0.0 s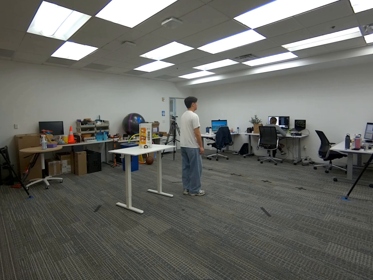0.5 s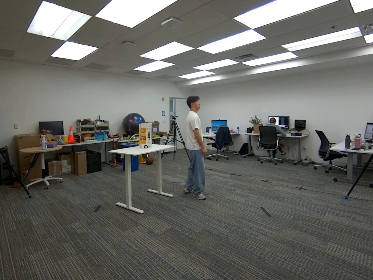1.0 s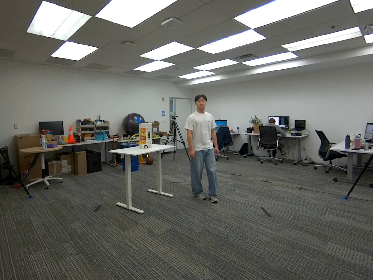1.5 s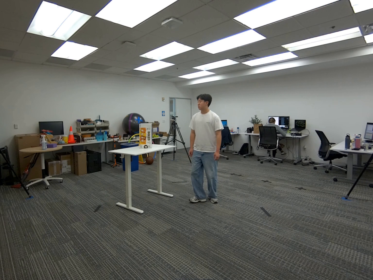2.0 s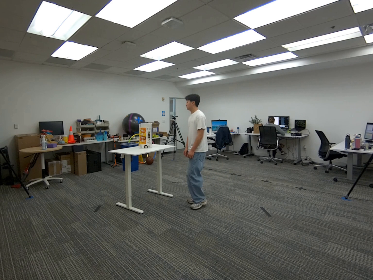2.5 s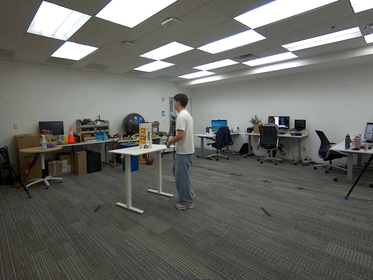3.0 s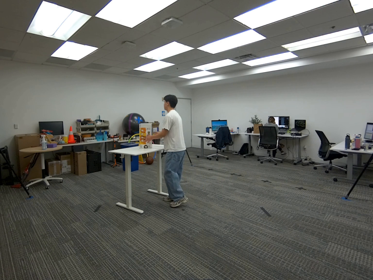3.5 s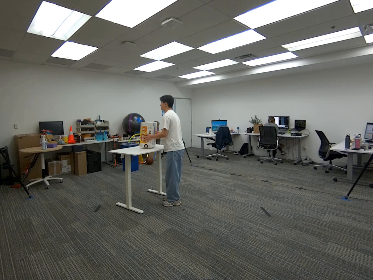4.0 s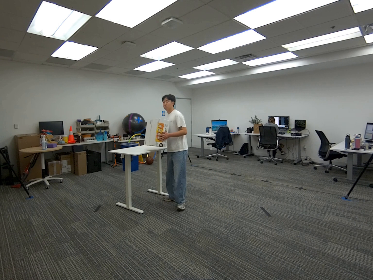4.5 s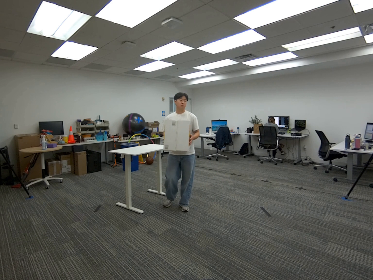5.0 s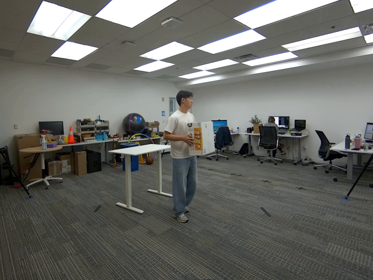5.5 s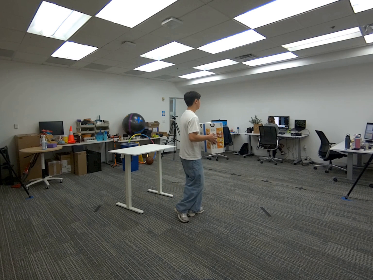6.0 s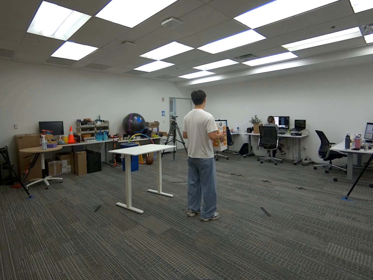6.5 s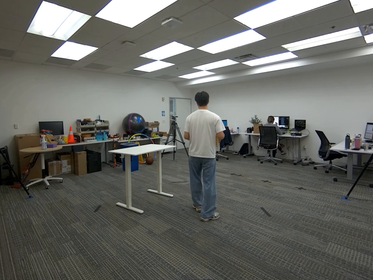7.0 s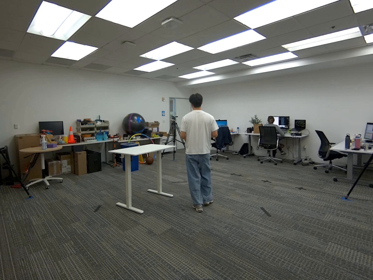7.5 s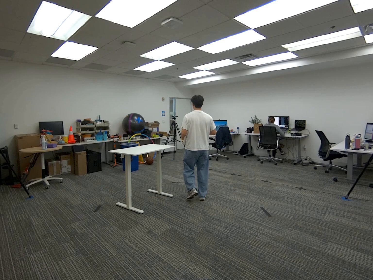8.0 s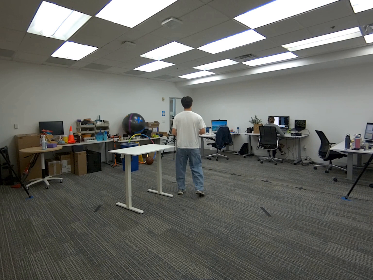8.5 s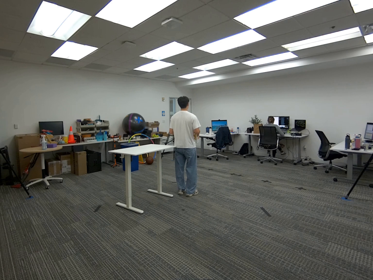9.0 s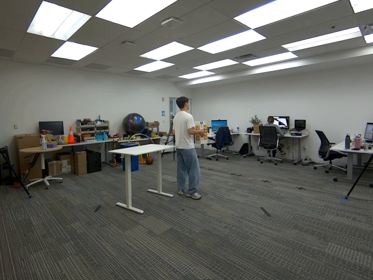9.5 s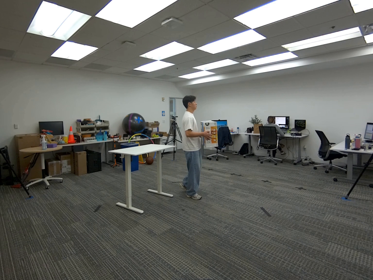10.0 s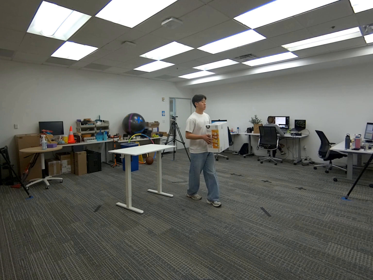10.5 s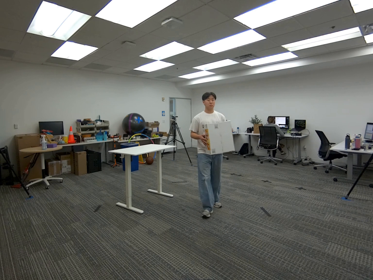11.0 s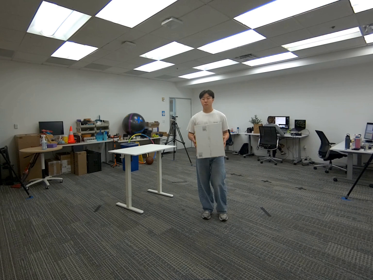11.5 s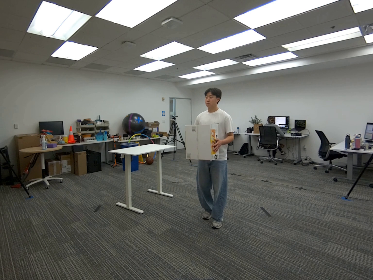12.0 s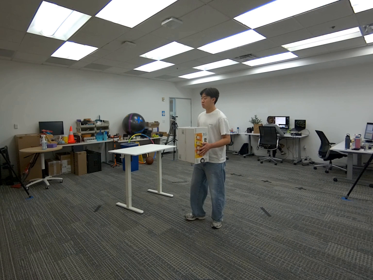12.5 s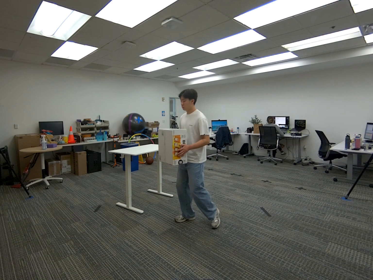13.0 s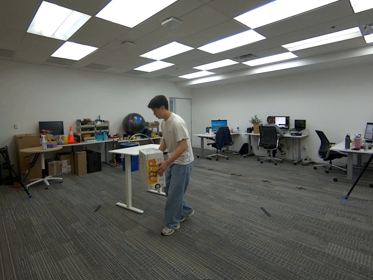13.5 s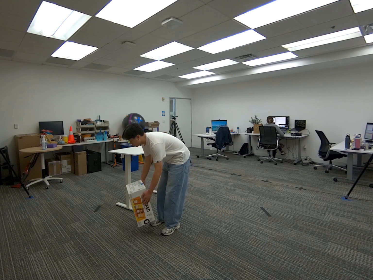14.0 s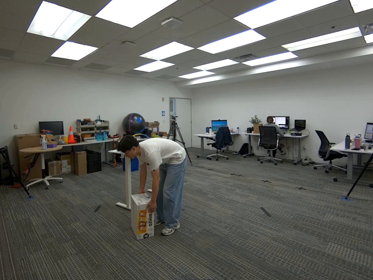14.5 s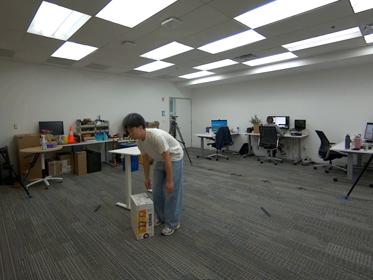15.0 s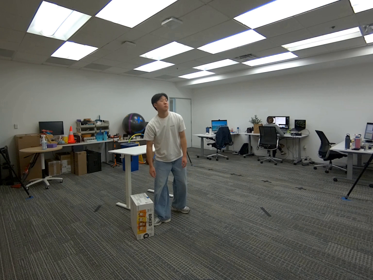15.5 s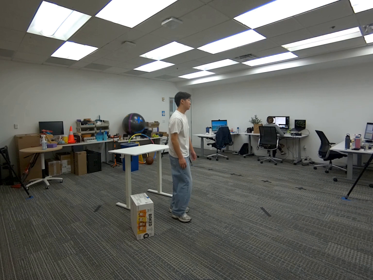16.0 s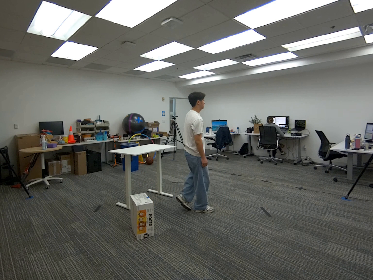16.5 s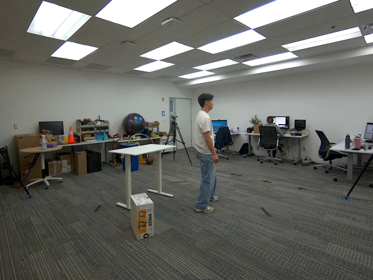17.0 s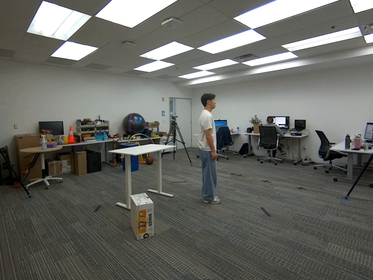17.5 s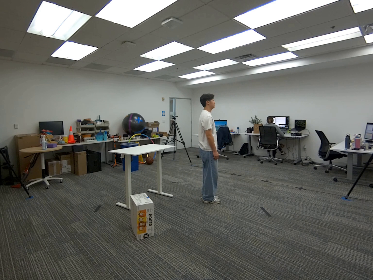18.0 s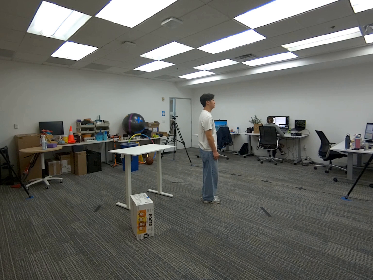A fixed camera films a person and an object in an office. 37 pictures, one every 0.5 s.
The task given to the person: Walk to the snack box on the white desk, use both hands to pick up the box and place it on the ground.
